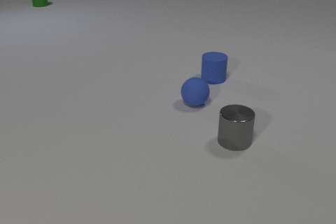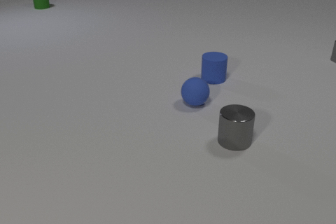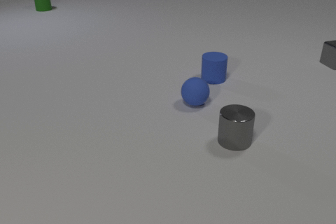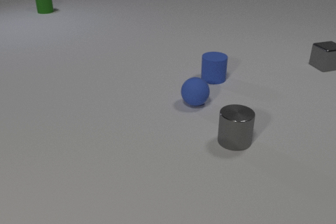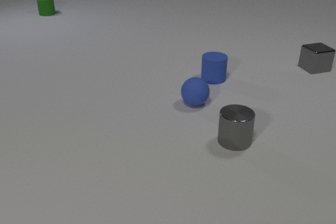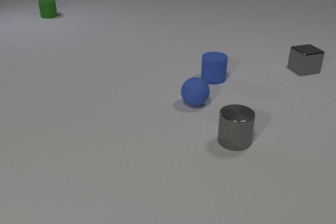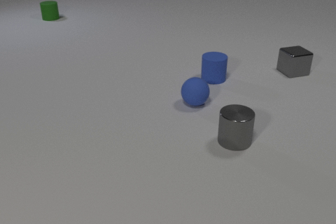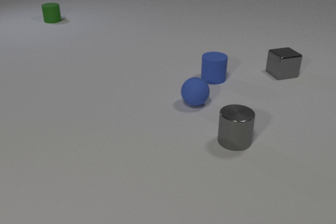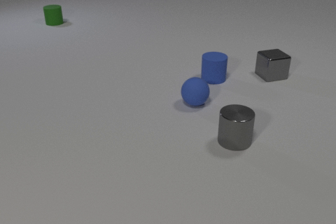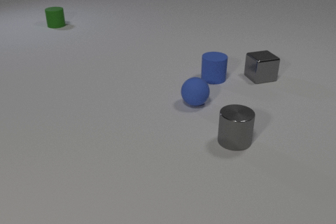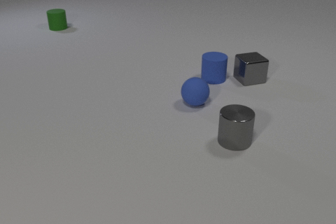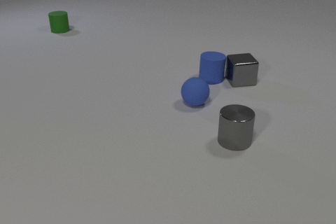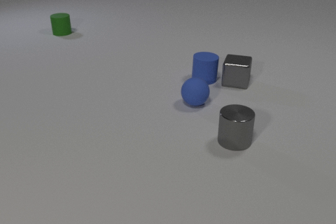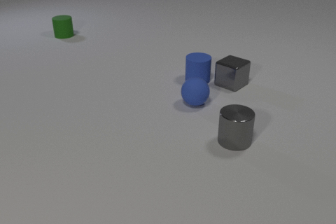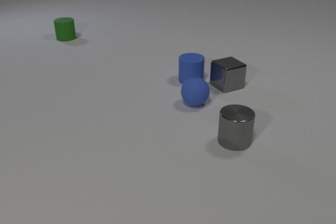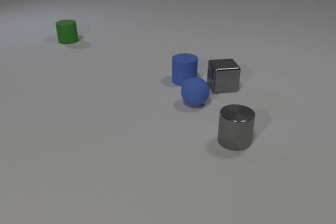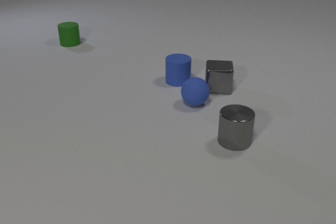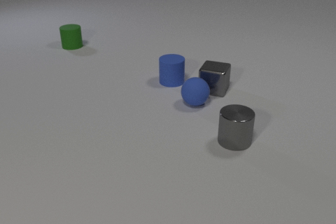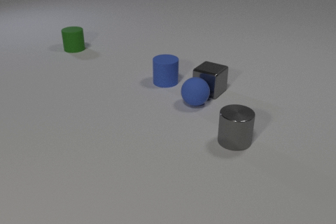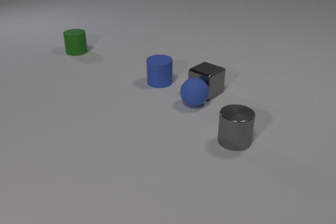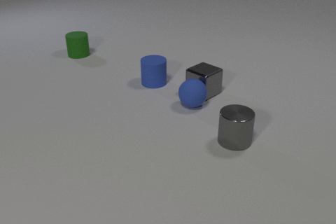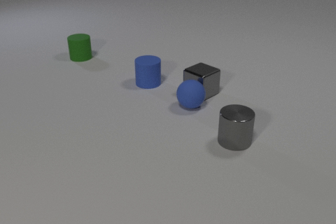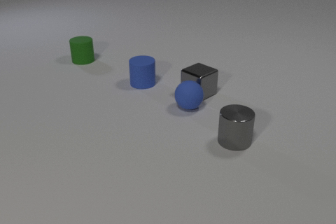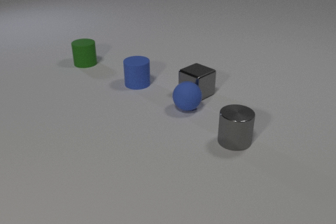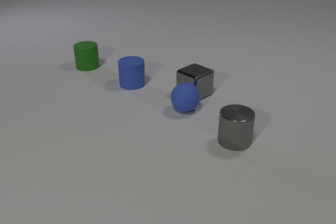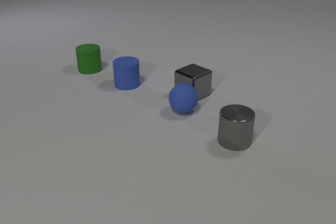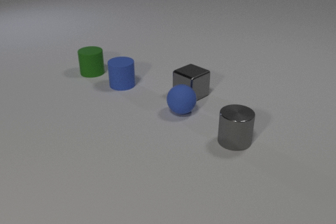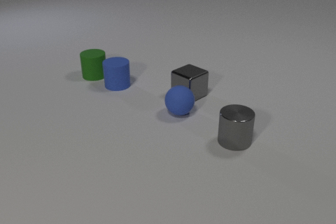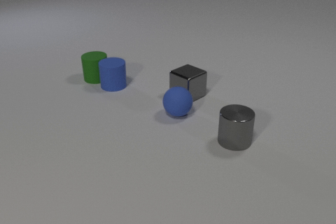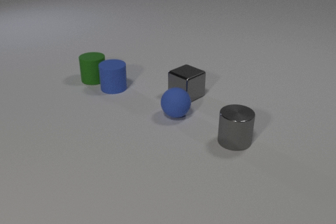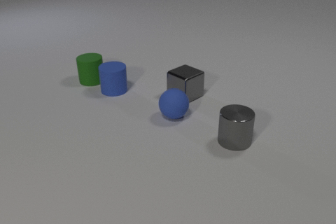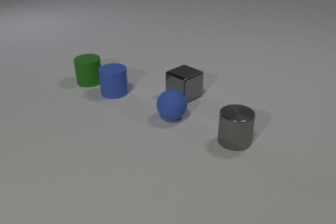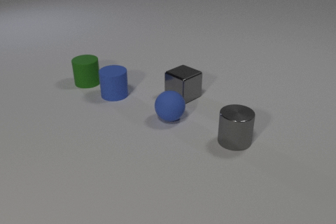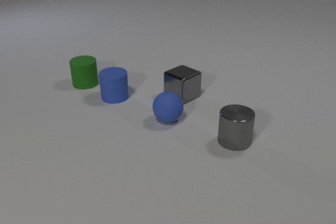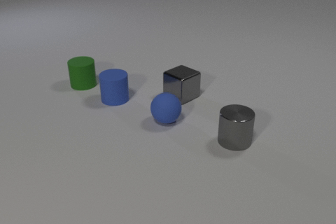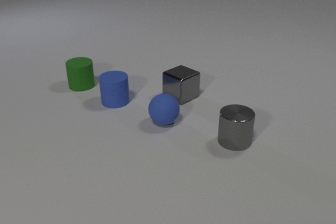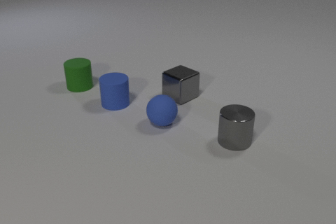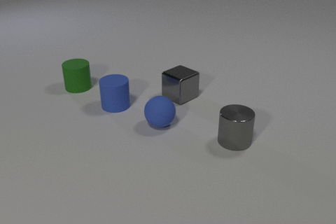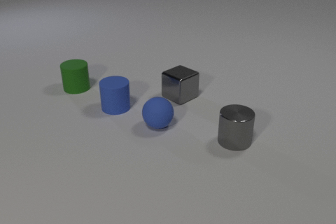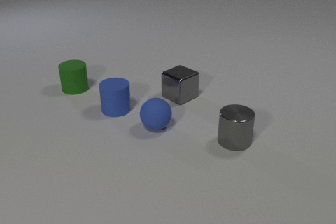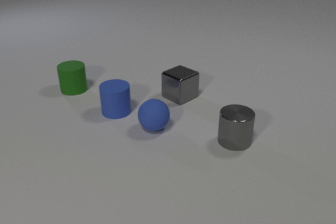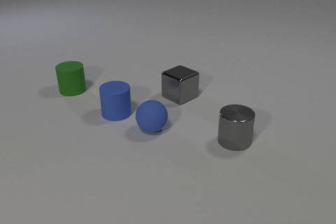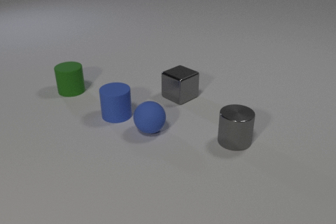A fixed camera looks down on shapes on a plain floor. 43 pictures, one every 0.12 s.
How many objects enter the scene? 1.
Are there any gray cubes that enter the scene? yes.
What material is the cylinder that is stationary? metal.
0.00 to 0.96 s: The gray metal cube comes in at the right edge, slides to the left and toward the camera. The green rubber cylinder slides toward the camera.
0.96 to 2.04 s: The gray metal cube slides to the left and toward the camera, spins so that its near face slides to the left, clockwise seen from above. The blue rubber cylinder slides to the left. The green rubber cylinder slides toward the camera. The gray metal cube and the blue rubber cylinder collide.
2.04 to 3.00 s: The gray metal cube slides to the left and toward the camera, spins clockwise seen from above by about 30 degrees, its near face sliding to the left. The blue rubber cylinder slides to the left. The blue rubber sphere rolls toward the camera and to the left. The green rubber cylinder slides toward the camera. The gray metal cube and the blue rubber sphere collide.
3.00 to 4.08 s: The gray metal cube slides to the left. The blue rubber cylinder slides toward the camera. The blue rubber sphere rolls toward the camera and to the left. The green rubber cylinder slides toward the camera. The blue rubber cylinder and the green rubber cylinder collide.
4.08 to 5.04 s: The blue rubber cylinder slides toward the camera. The blue rubber sphere rolls toward the camera and to the left. The green rubber cylinder slides to the left and toward the camera.
